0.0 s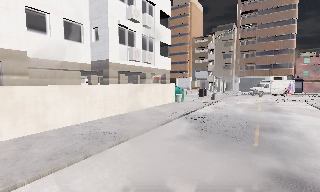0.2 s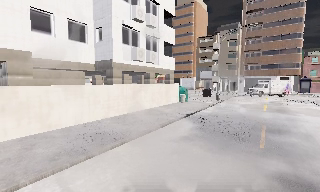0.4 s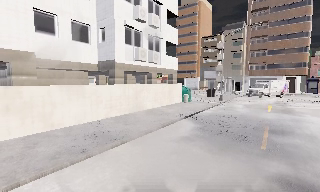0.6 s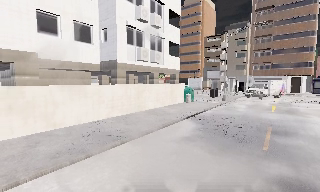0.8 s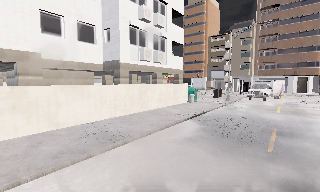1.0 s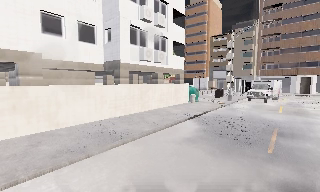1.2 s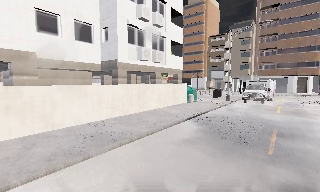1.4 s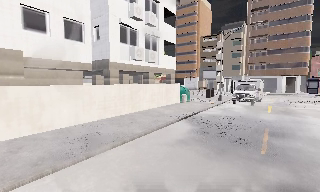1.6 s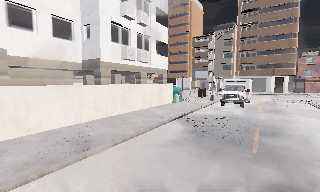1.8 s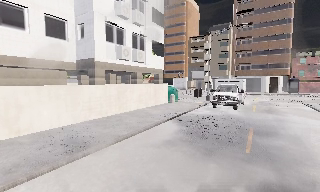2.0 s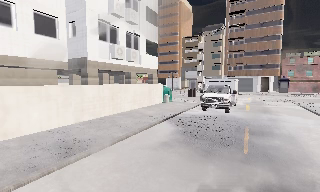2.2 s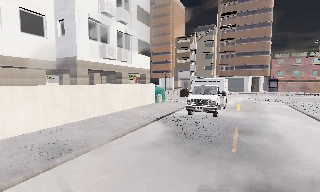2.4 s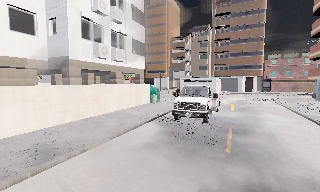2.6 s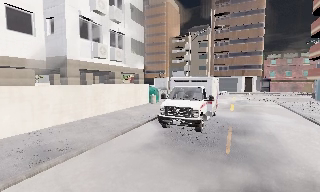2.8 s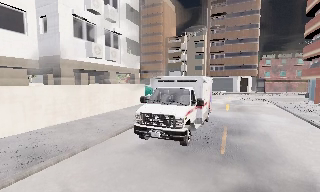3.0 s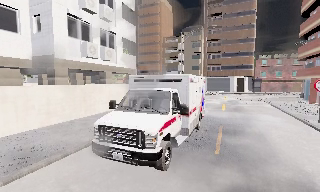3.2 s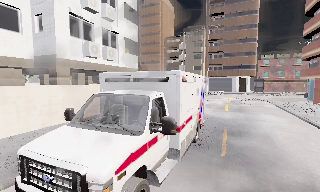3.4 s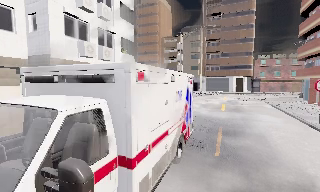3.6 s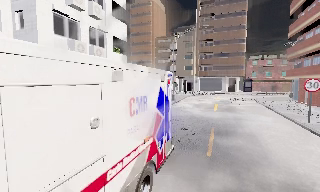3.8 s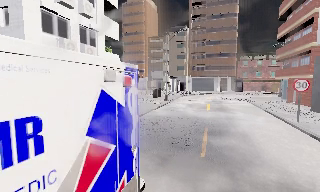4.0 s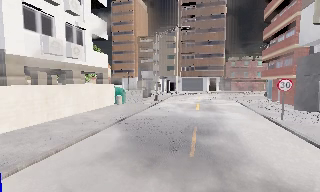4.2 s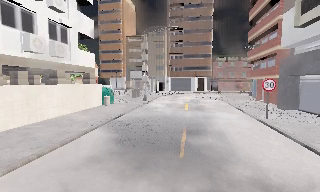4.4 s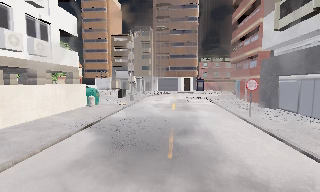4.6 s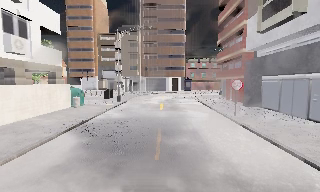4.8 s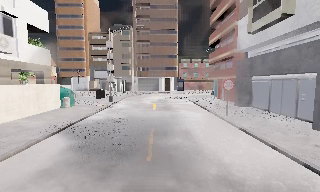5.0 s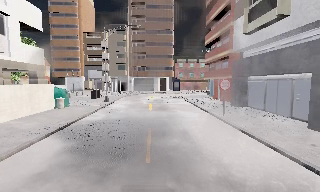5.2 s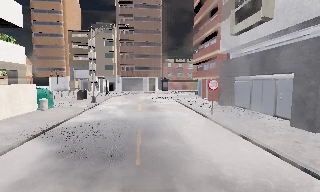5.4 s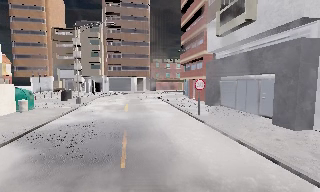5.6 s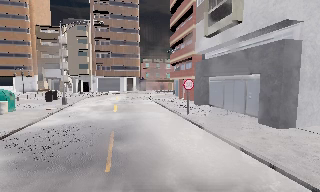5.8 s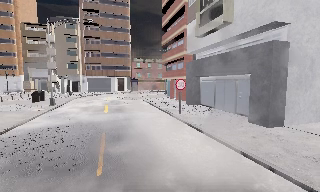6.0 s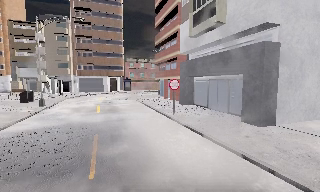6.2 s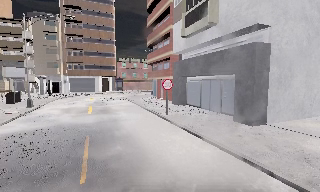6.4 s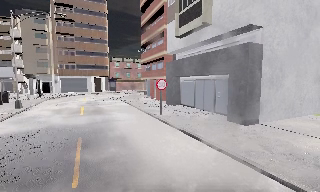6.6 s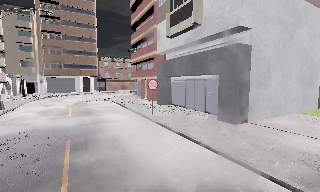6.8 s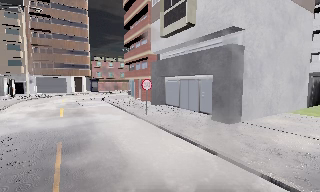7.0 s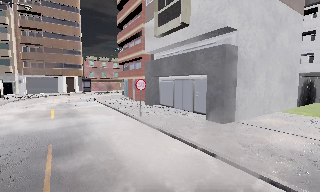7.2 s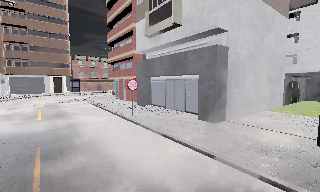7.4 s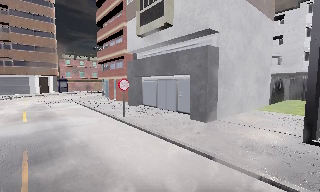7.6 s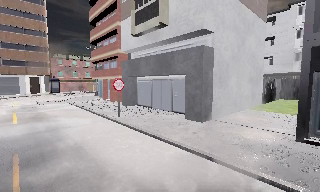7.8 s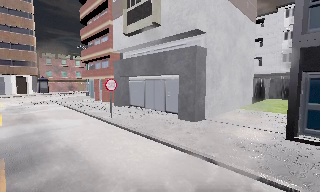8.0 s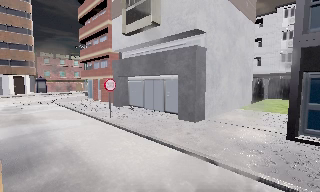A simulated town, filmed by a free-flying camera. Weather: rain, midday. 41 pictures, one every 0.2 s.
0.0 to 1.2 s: The camera shifts only a little, or ends up much as it began.
1.2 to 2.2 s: The camera pans to its right, which is clockwise from overhead, by about 10 degrees.
2.2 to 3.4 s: The camera shifts only a little, or ends up much as it began.
3.4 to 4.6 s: The camera swings to its right by about 20 degrees, and the scene slides to the left.
4.6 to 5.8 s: The camera pans to its right, which is clockwise from overhead, by about 20 degrees. It travels forward, about 0.5 m, so what stands in front looms larger.
5.8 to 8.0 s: The camera swings to its right by about 30 degrees, and the scene slides to the left. It travels forward and to its left, about 1 m, so what stands in front looms larger.
The film runs forward here.
